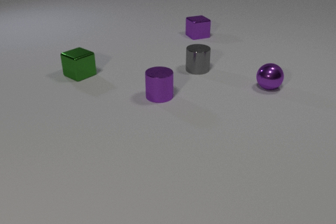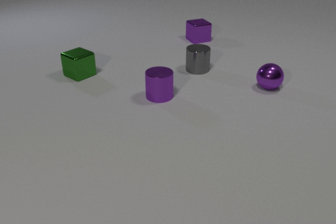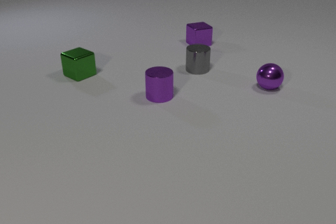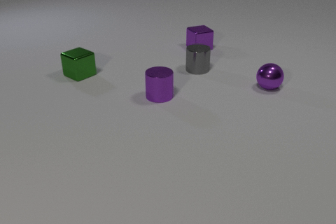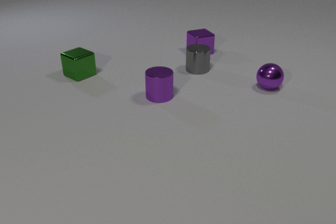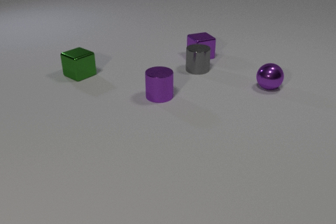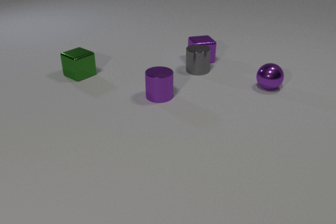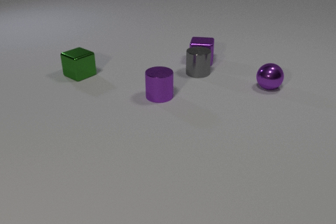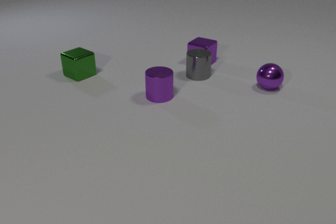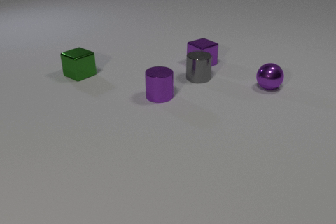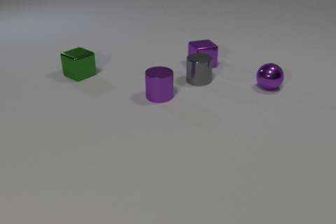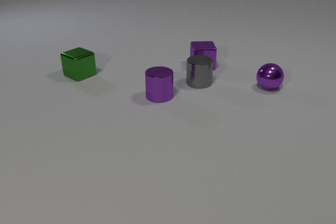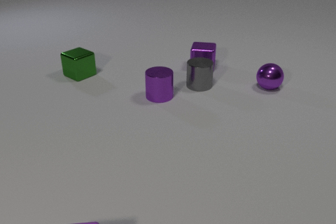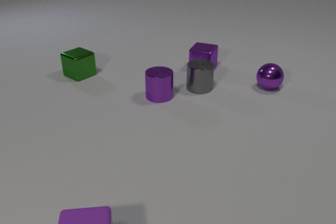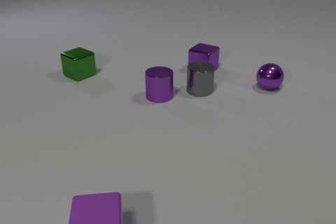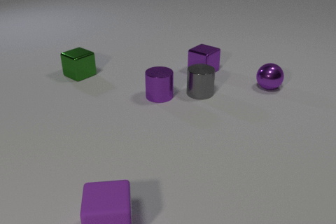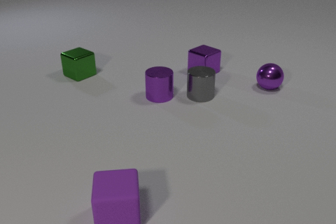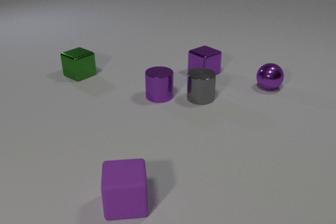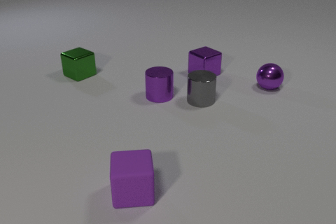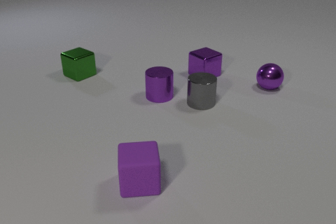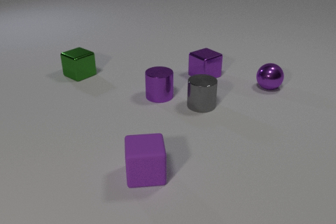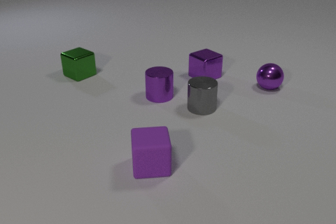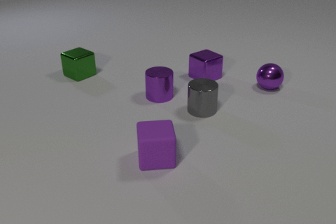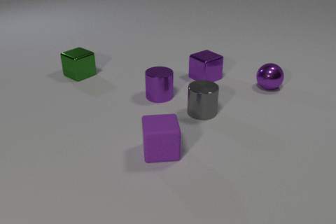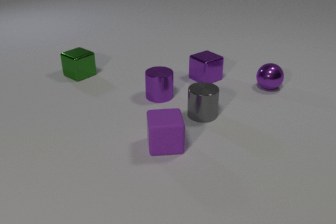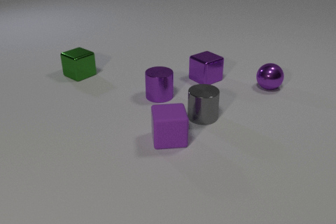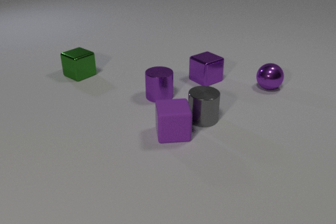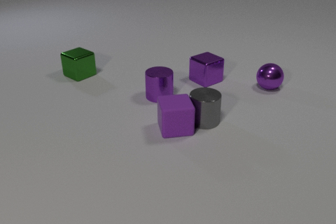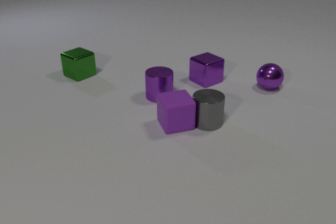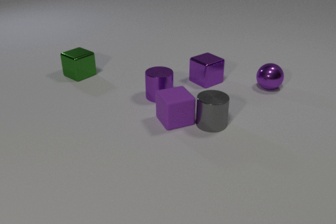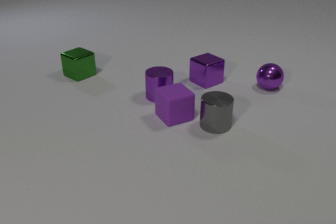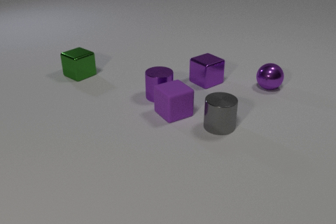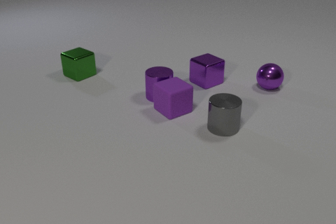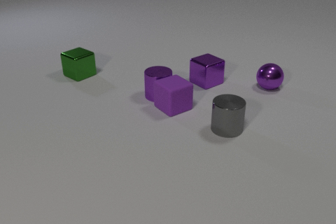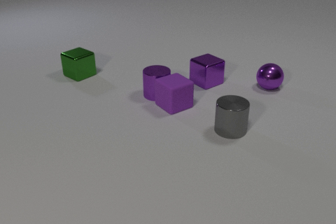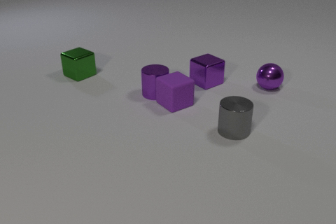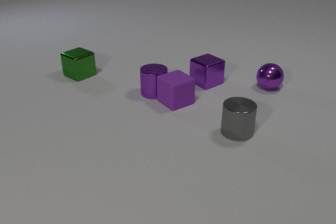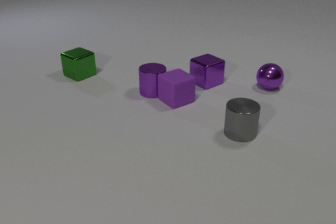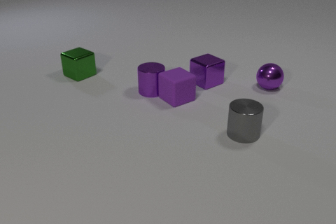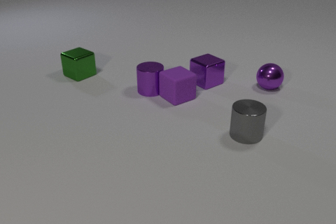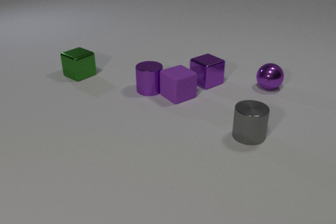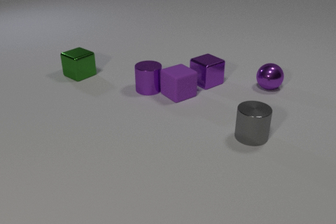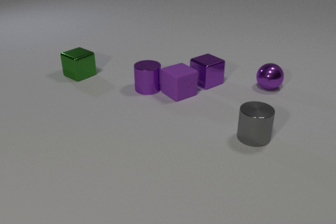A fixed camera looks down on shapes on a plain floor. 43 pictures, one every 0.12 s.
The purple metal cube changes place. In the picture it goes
toward the camera.
The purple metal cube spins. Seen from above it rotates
clockwise.
0.00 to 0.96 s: The purple metal cube slides toward the camera, spins so that its near face slides to the left, clockwise seen from above. The gray metal cylinder slides toward the camera. The purple metal cube and the gray metal cylinder collide.
0.96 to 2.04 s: The purple metal cube slides toward the camera, spins clockwise seen from above by about 105 degrees, its near face sliding to the left. The gray metal cylinder slides toward the camera. The purple rubber cube comes in at the bottom edge, slides away from the camera and to the right.
2.04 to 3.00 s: The purple metal cube slides toward the camera. The gray metal cylinder slides toward the camera. The purple rubber cube slides away from the camera and to the right.
3.00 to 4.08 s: The purple metal cube slides toward the camera. The gray metal cylinder slides to the right and toward the camera. The purple rubber cube slides away from the camera, spins counterclockwise seen from above by about 30 degrees, its near face sliding to the right. The gray metal cylinder and the purple rubber cube collide. The purple rubber cube and the purple metal cylinder collide.
4.08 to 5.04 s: The gray metal cylinder slides to the right. The purple rubber cube slides away from the camera. The purple metal cylinder slides away from the camera and to the left.
How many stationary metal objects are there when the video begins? 4.
Are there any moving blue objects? no.
How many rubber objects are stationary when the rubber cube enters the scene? 0.
